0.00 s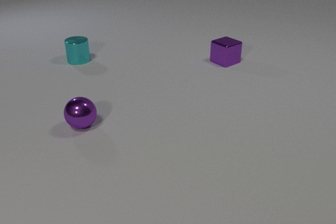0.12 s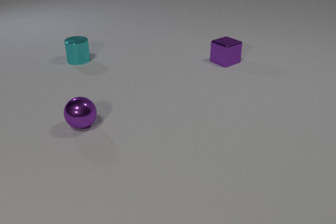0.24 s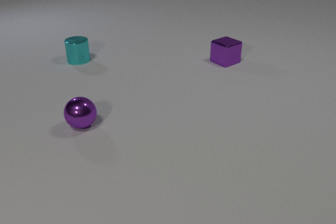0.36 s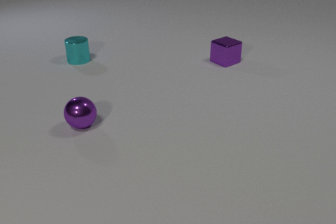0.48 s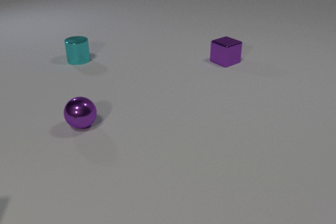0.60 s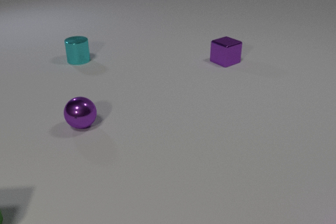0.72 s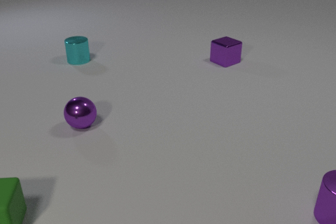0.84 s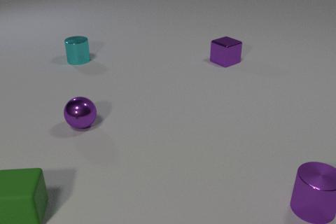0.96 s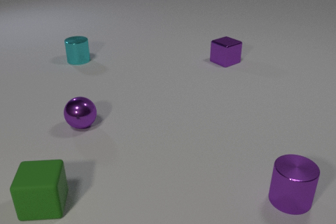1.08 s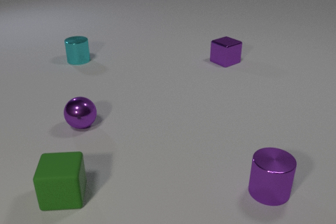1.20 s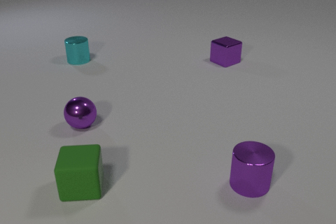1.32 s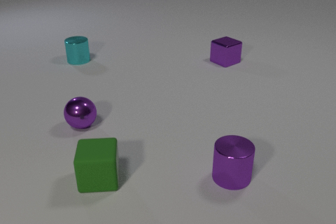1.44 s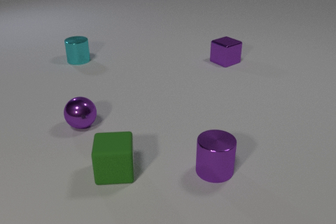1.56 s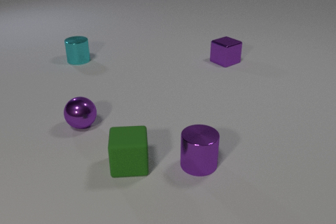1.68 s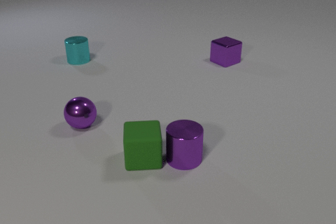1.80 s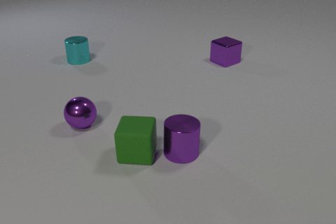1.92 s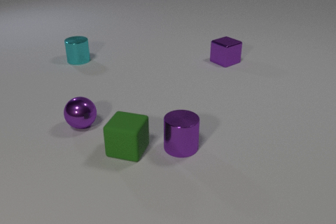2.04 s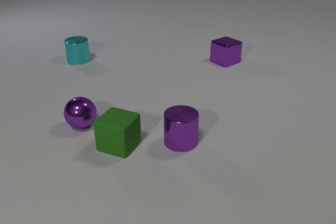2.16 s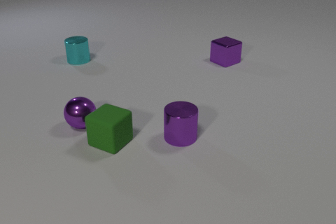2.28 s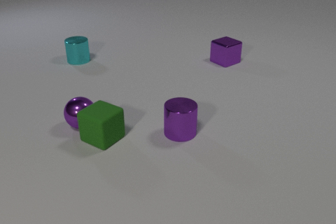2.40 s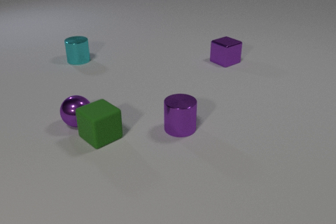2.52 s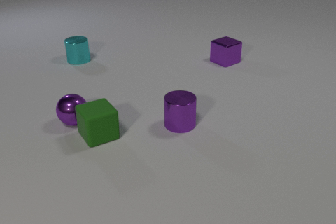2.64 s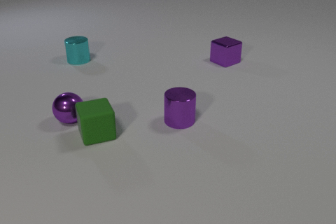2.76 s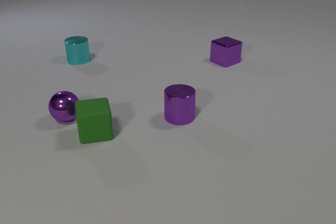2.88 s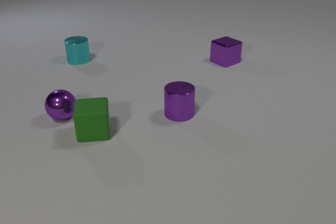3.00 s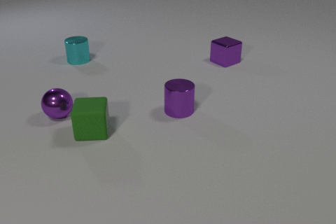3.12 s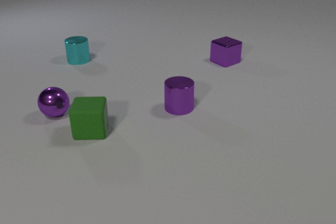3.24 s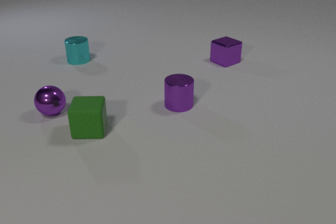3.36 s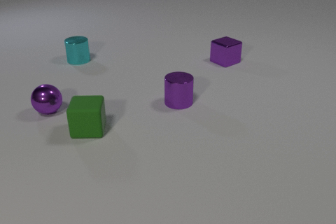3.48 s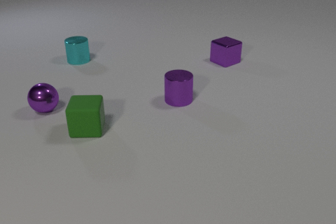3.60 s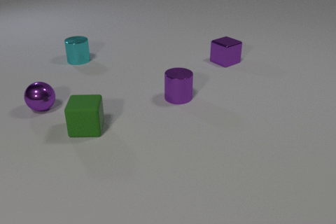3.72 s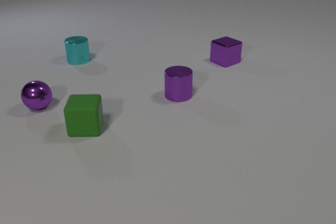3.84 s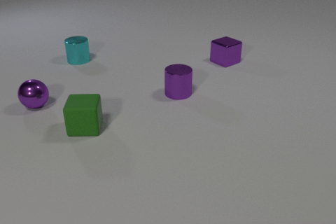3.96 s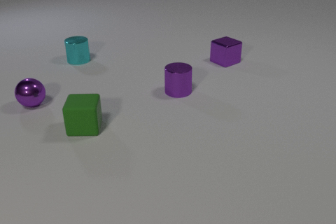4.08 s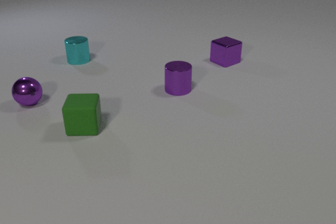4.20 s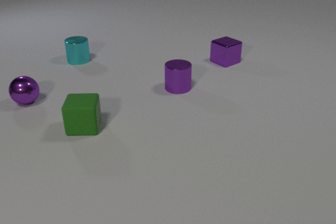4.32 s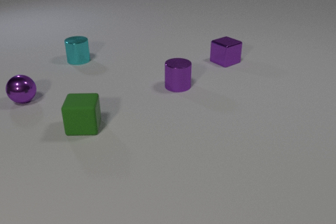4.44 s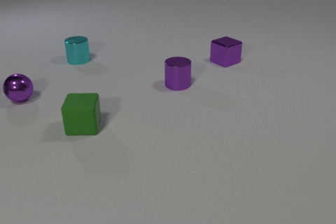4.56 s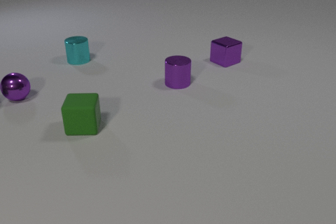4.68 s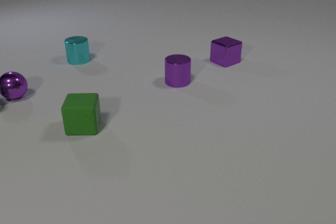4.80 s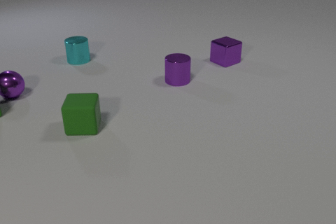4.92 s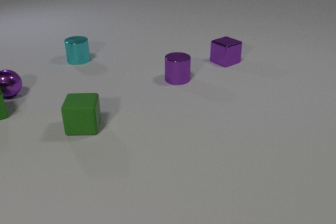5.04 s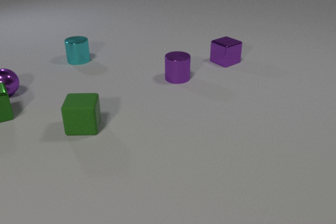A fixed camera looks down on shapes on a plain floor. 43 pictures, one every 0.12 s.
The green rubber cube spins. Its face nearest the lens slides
to the left.
The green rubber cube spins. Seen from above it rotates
clockwise.
0.00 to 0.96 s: The green rubber cube comes in at the left edge, slides to the right. The purple metal cylinder comes in at the right edge, slides to the left.
0.96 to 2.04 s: The green rubber cube slides away from the camera and to the right, spins clockwise seen from above by about 30 degrees, its near face sliding to the left. The purple metal cylinder slides to the left and away from the camera. The green rubber cube and the purple metal cylinder collide.
2.04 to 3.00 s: The green rubber cube slides away from the camera and to the left, spins so that its near face slides to the left, clockwise seen from above. The purple metal cylinder slides away from the camera. The purple metal sphere rolls away from the camera and to the left. The green rubber cube and the purple metal sphere collide.
3.00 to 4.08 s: The green rubber cube slides away from the camera and to the left. The purple metal cylinder slides away from the camera. The purple metal sphere rolls away from the camera and to the left.
4.08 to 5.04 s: The purple metal cylinder slides away from the camera. The purple metal sphere rolls away from the camera and to the left. The green metal cube comes in at the left edge, slides to the right and toward the camera.
What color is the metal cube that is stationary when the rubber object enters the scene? purple.
What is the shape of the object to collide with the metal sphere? cube.
How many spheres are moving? 1.
